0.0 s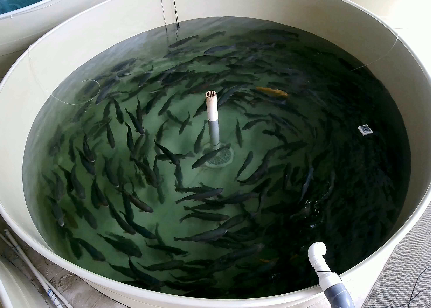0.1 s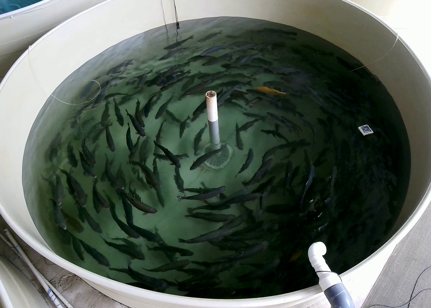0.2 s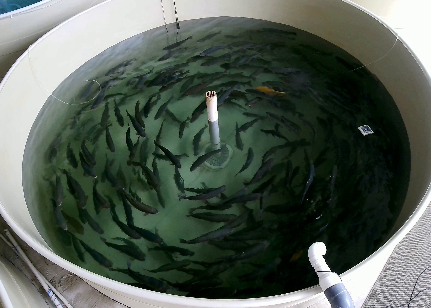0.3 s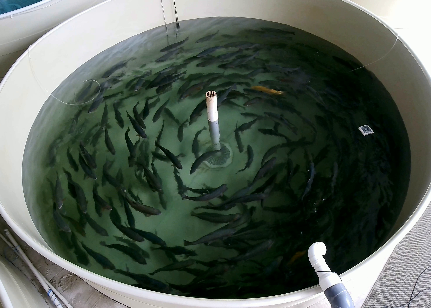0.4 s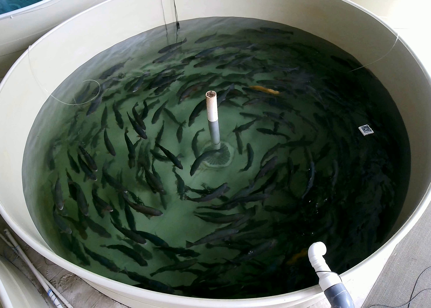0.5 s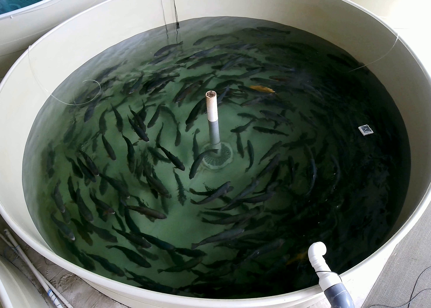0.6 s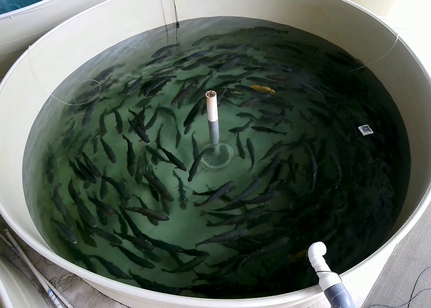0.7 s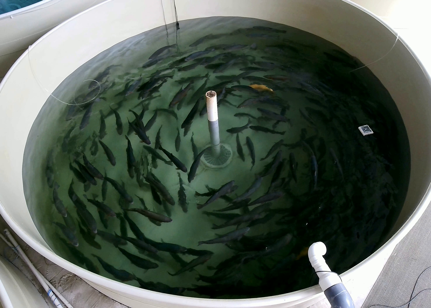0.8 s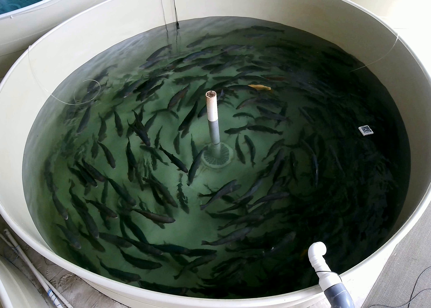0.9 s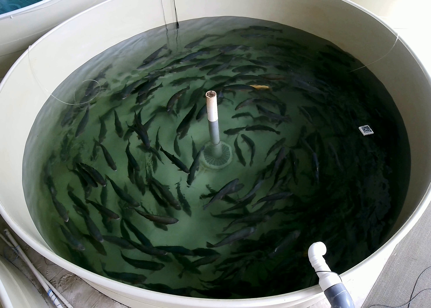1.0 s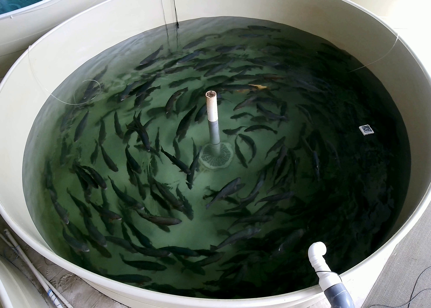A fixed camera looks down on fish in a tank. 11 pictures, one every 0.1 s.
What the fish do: Normal cruising.
